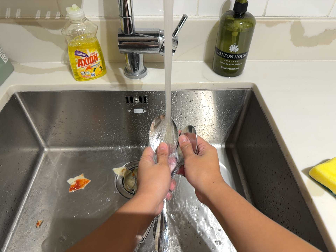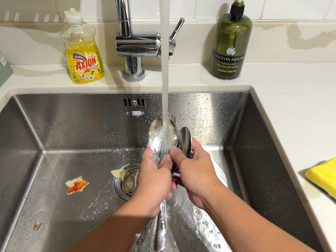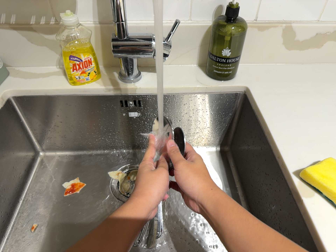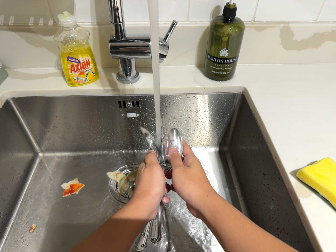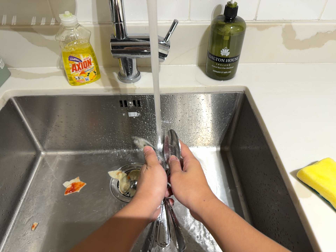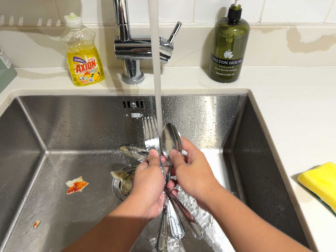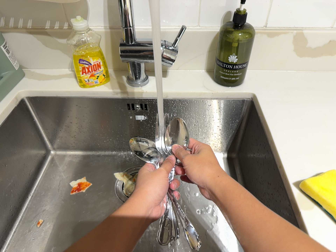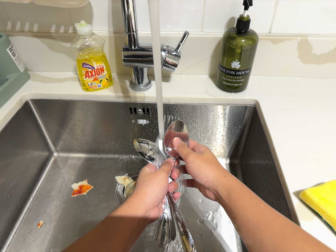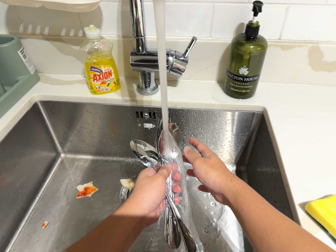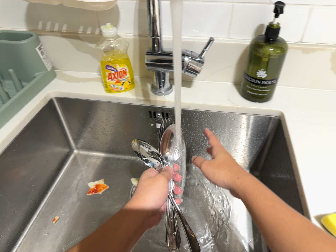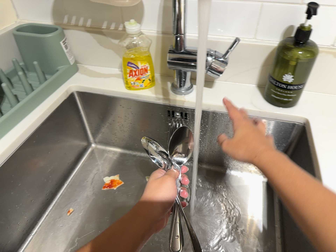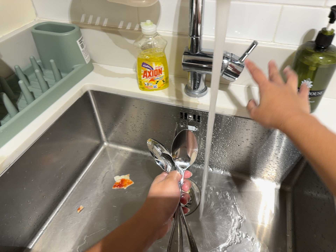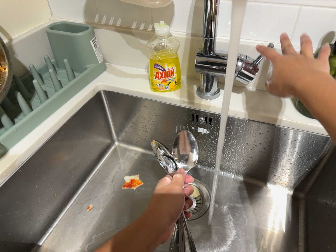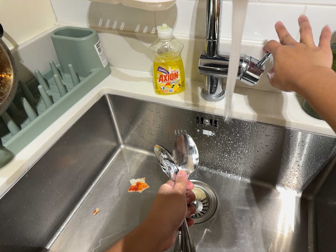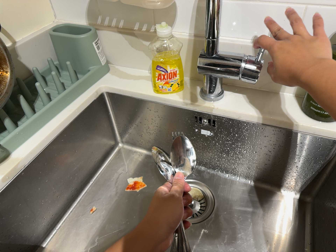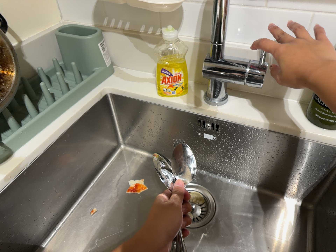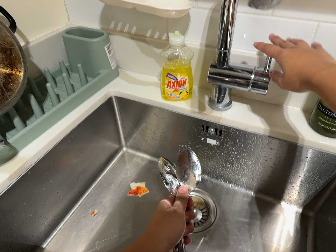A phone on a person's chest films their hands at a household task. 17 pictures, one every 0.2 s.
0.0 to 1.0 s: The camera shifts only a little, or ends up much as it began.
1.0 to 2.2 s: The camera pans to its left by about 15 degrees. It rolls about its line of sight by about 10 degrees, and the scene rotates clockwise.
2.2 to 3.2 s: The camera shifts only a little, or ends up much as it began.
The film runs backward here.
